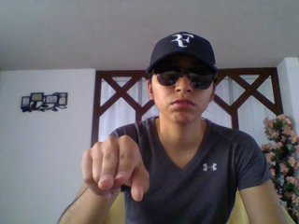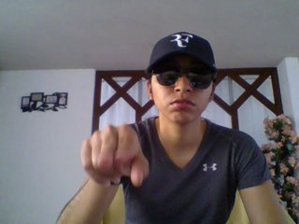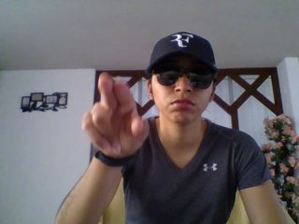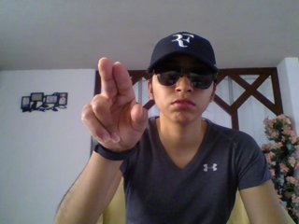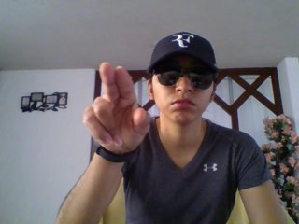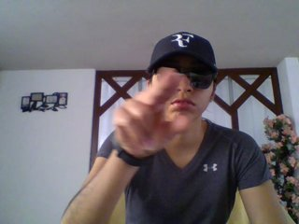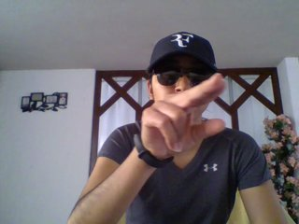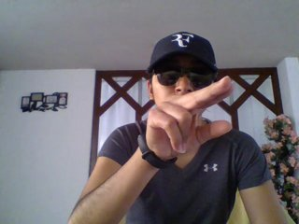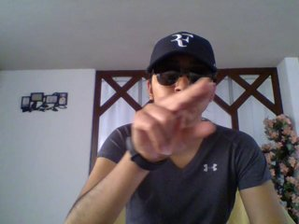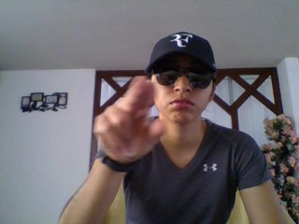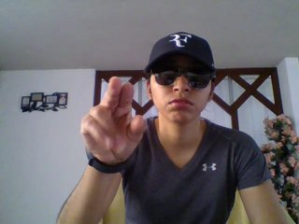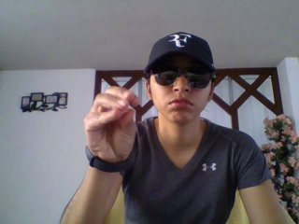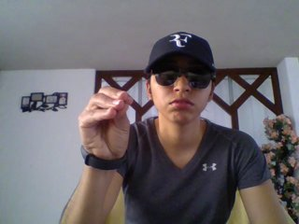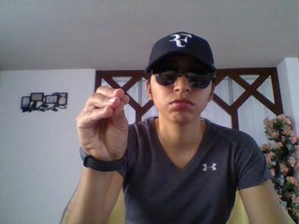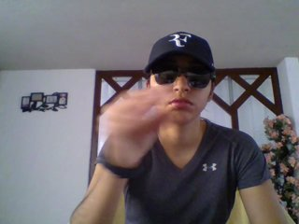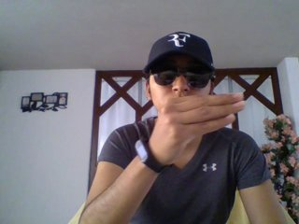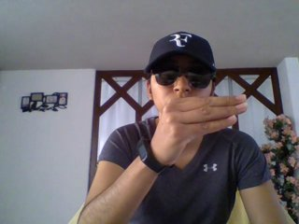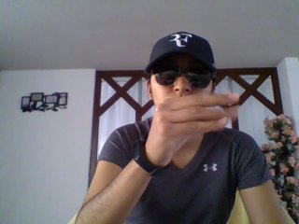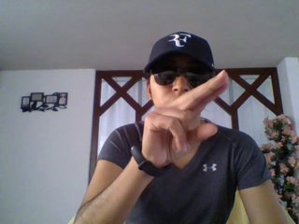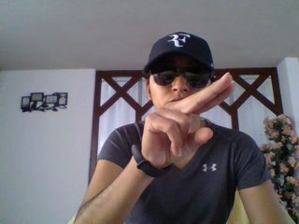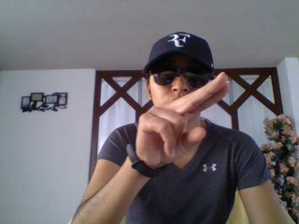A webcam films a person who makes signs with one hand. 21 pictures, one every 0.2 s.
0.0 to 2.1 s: Pointing with two fingers.
2.2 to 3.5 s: On the screen the hand sweeps to the right. The name of the sign: Throw left.
3.6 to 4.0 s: Pointing with two fingers.
